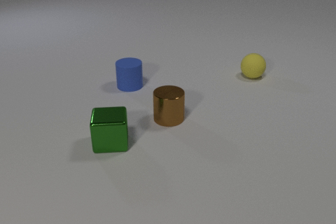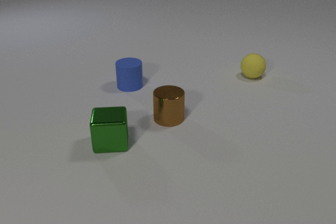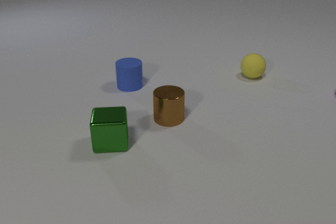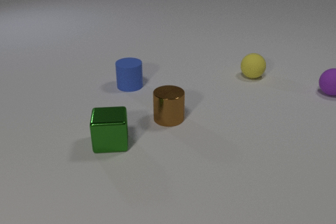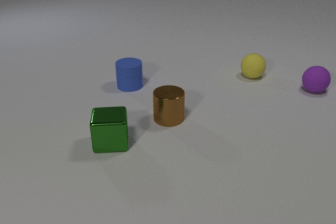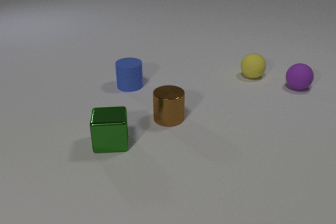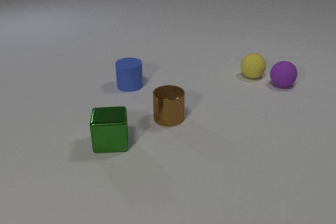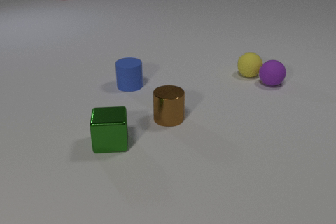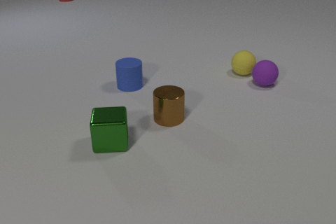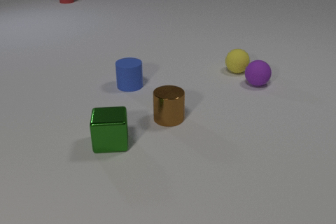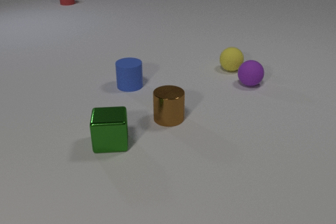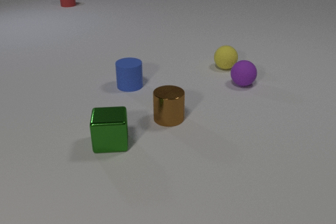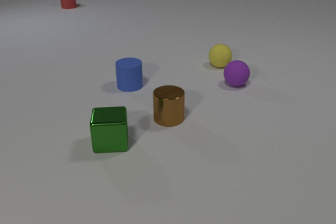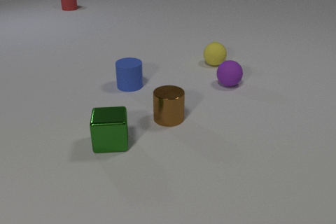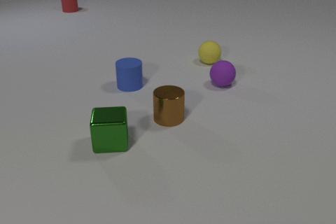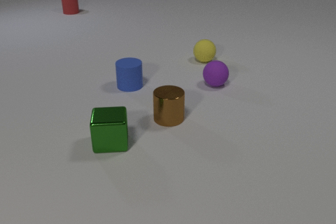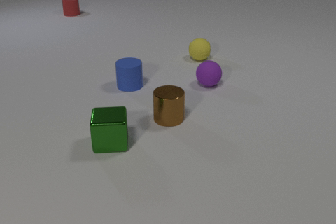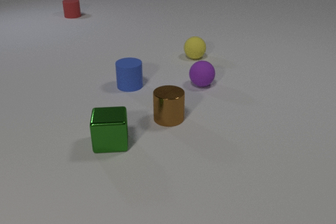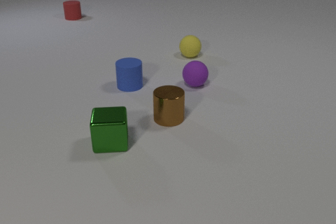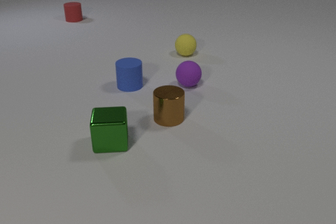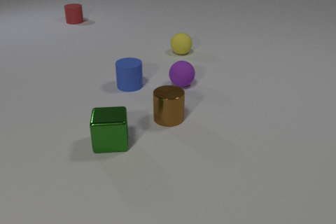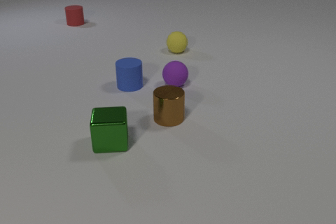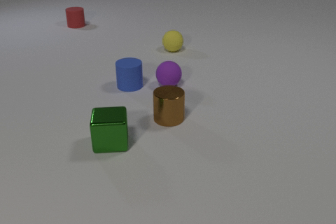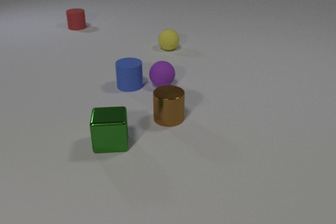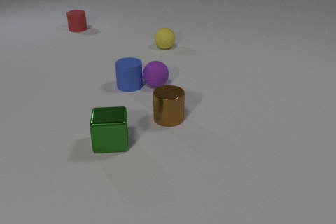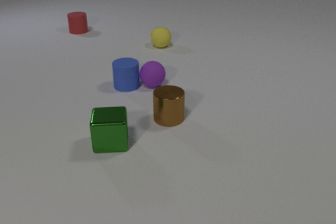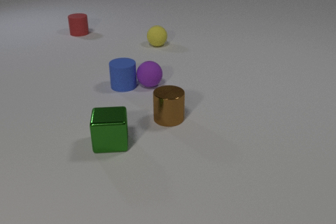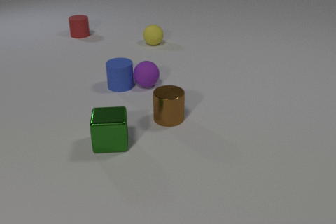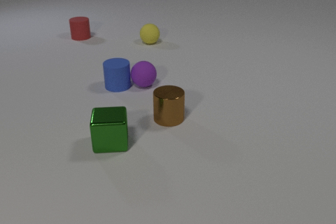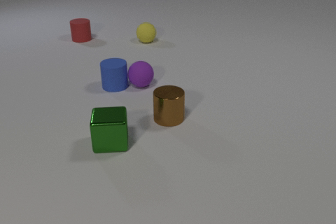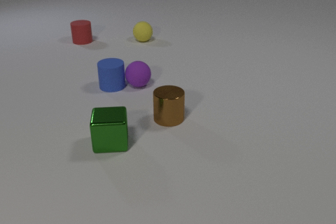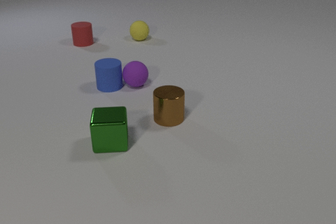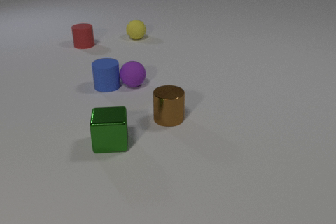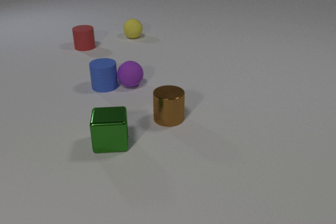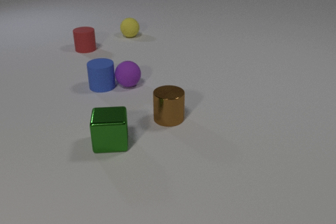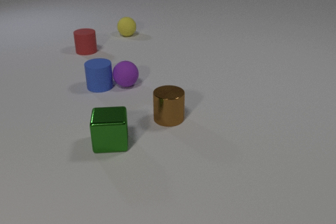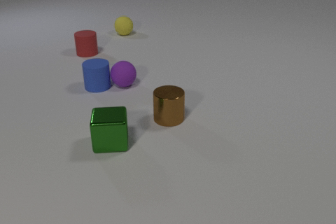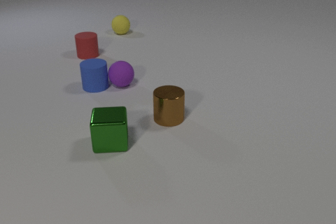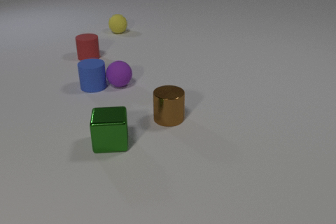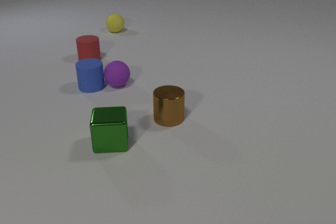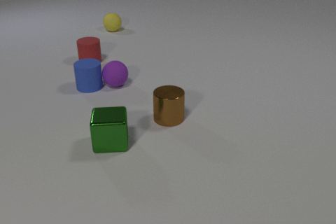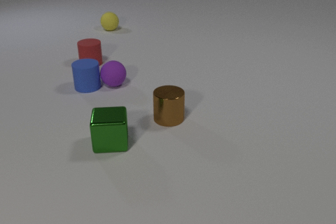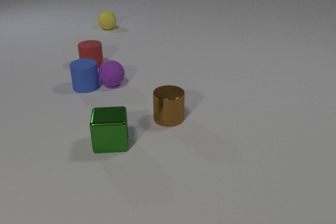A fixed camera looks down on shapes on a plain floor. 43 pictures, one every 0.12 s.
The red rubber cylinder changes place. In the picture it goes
toward the camera.
The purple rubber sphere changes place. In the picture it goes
to the left.
0.00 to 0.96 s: The purple rubber sphere comes in at the right edge, rolls to the left. The yellow rubber sphere rolls to the left and away from the camera. The red rubber cylinder comes in at the top edge, slides toward the camera. The purple rubber sphere and the yellow rubber sphere collide.
0.96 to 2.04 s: The purple rubber sphere rolls to the left. The yellow rubber sphere rolls to the left and away from the camera. The red rubber cylinder slides toward the camera.
2.04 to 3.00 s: The purple rubber sphere rolls to the left. The yellow rubber sphere rolls to the left and away from the camera. The red rubber cylinder slides toward the camera. The purple rubber sphere and the blue rubber cylinder collide.
3.00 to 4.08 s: The purple rubber sphere rolls to the left. The yellow rubber sphere rolls away from the camera and to the left. The blue rubber cylinder slides to the left. The red rubber cylinder slides toward the camera.
4.08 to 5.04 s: The purple rubber sphere rolls to the left. The yellow rubber sphere rolls away from the camera and to the left. The blue rubber cylinder slides to the left. The red rubber cylinder slides toward the camera.
What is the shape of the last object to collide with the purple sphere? cylinder.
How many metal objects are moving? 0.
Are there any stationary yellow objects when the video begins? yes.
